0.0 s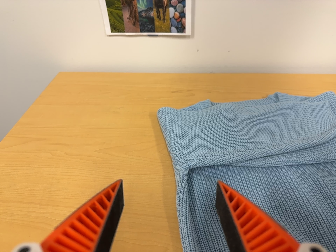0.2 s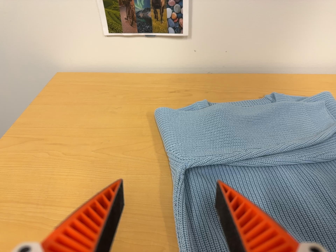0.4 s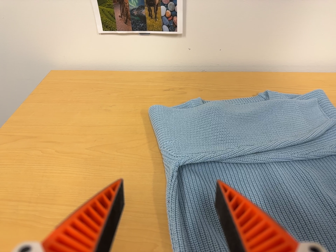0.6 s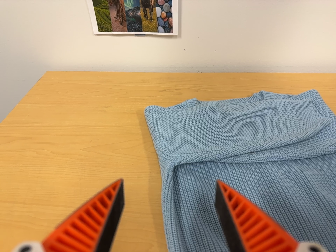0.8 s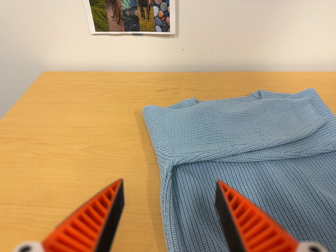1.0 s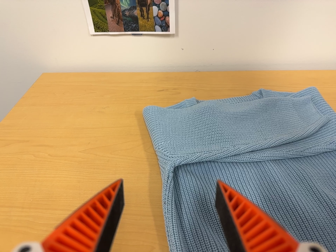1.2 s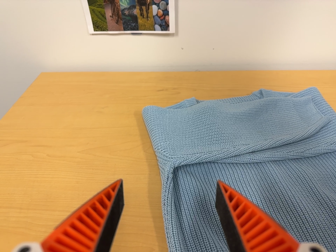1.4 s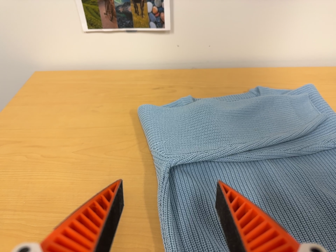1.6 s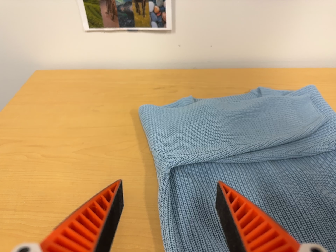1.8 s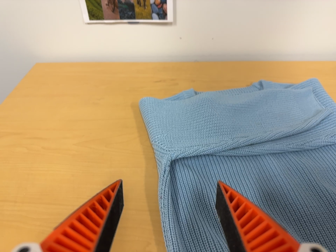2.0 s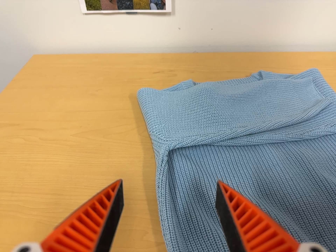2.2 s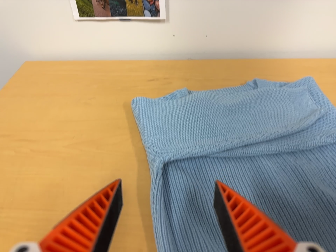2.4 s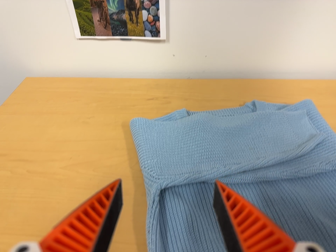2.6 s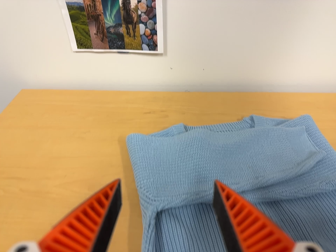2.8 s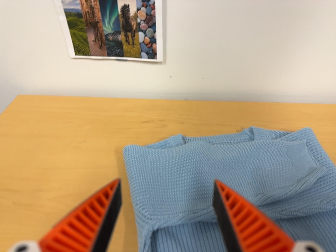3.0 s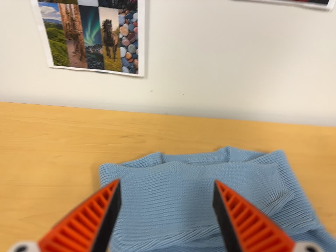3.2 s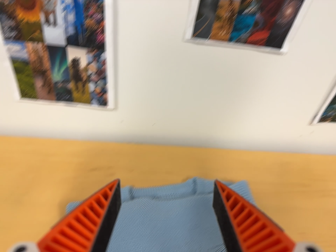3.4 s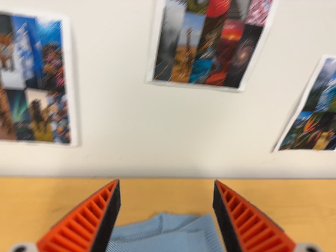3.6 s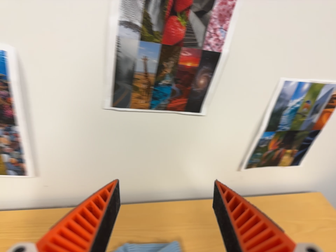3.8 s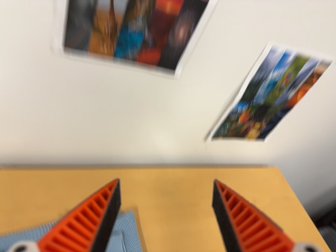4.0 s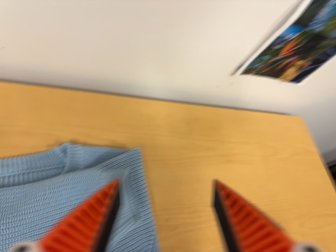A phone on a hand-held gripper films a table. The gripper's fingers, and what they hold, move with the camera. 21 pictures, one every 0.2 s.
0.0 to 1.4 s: The camera shifts only a little, or ends up much as it began.
1.4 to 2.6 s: The camera travels toward the top of its view, about 6 cm, so close, fixed things drift downward.
2.6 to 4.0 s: The camera swings to its right by about 30 degrees, and the scene slides to the left. It travels toward the top of its view and forward, about 28 cm. Its aim tips toward the bottom of its view by about 20 degrees. It rolls about its line of sight by about 10 degrees, and the scene rotates clockwise.
The film runs backward here.
